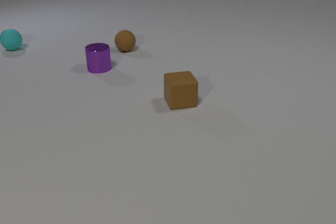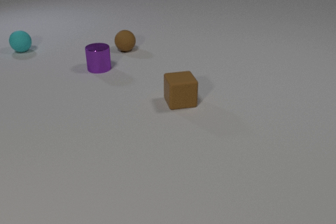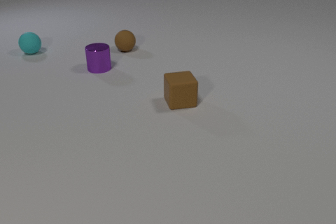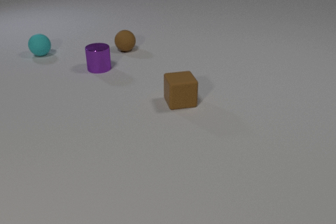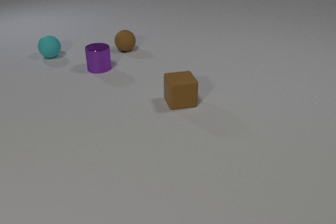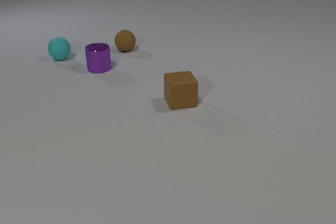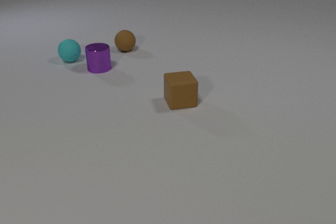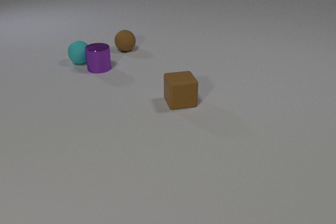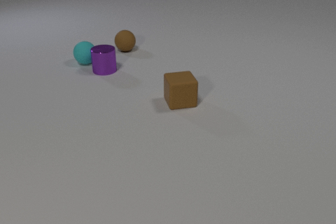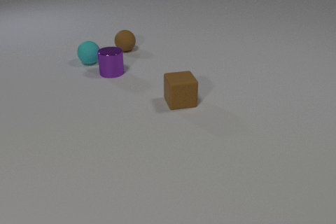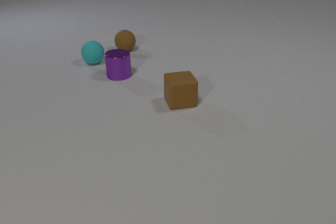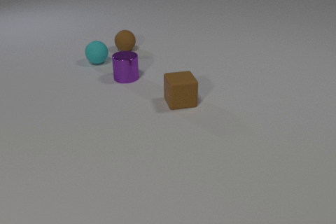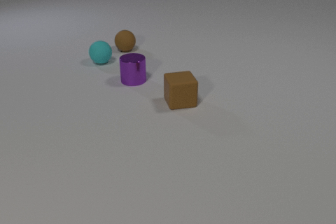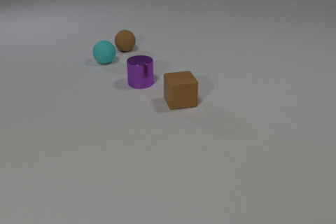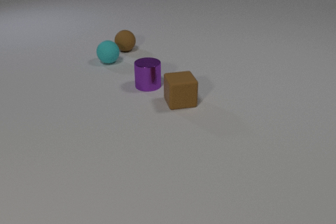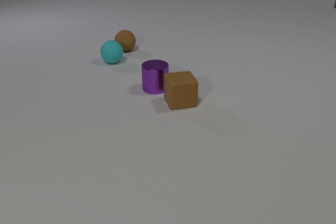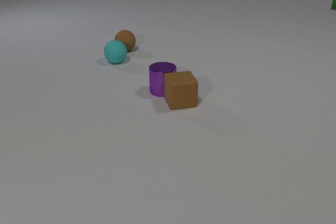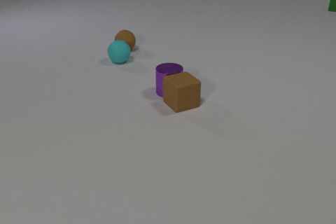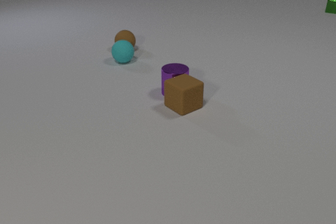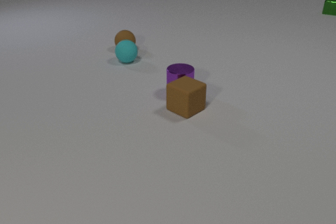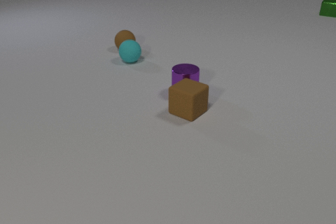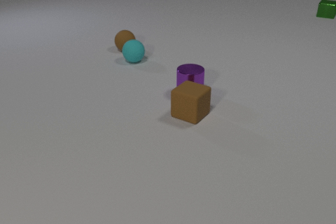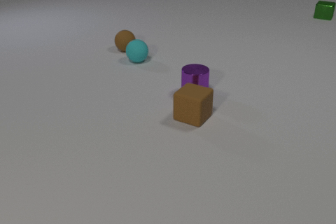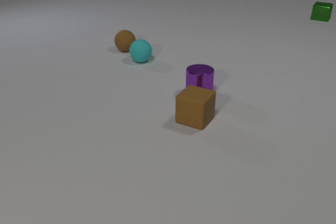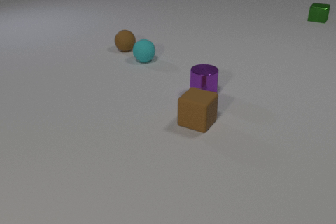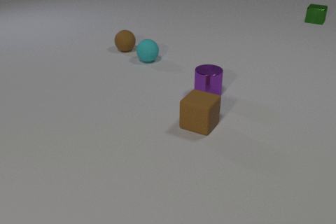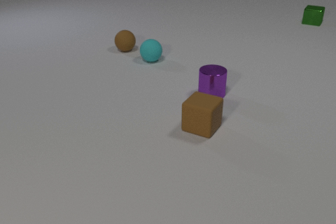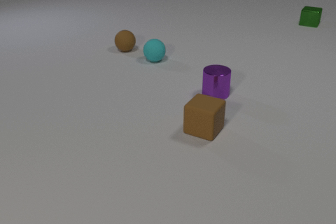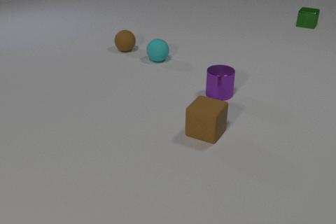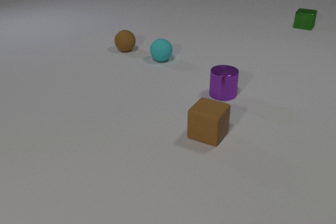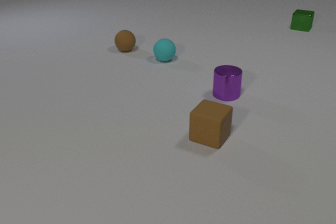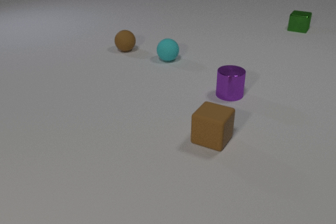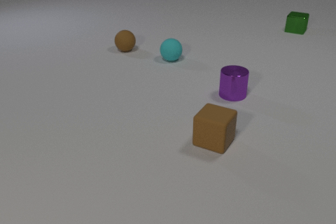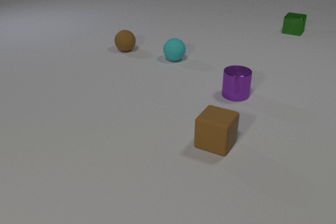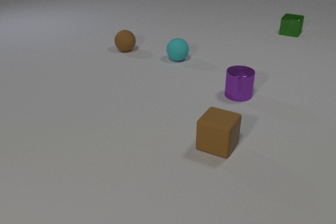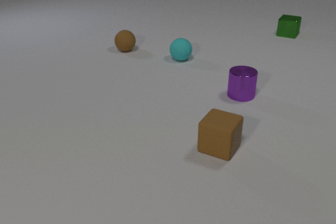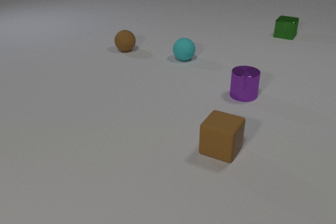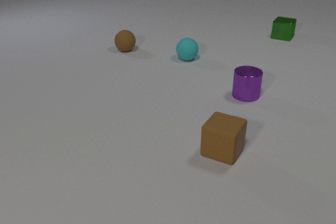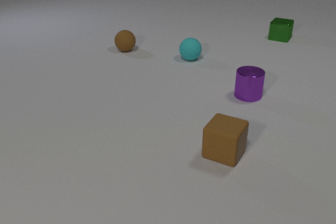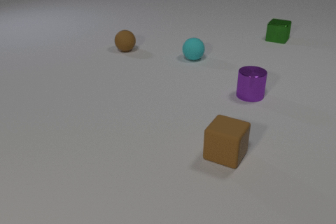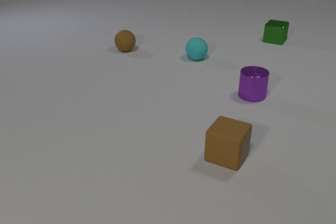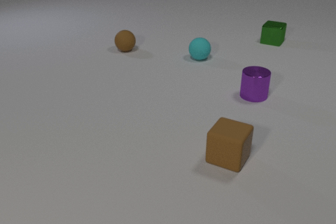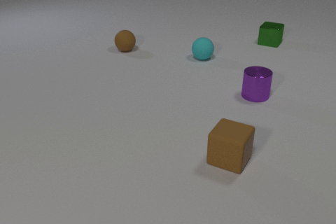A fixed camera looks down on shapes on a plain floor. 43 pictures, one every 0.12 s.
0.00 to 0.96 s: The cyan rubber sphere rolls to the right and toward the camera. The purple metal cylinder slides toward the camera and to the right. The cyan rubber sphere and the purple metal cylinder collide.
0.96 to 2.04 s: The cyan rubber sphere rolls to the right. The purple metal cylinder slides to the right and toward the camera. The green metal cube comes in at the right edge, slides toward the camera. The purple metal cylinder and the brown rubber cube collide.
2.04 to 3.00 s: The cyan rubber sphere rolls to the right. The purple metal cylinder slides to the right. The brown rubber cube slides toward the camera and to the right, spins so that its near face slides to the right, counterclockwise seen from above. The green metal cube slides toward the camera and to the left.
3.00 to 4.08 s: The cyan rubber sphere rolls to the right. The purple metal cylinder slides to the right. The brown rubber cube slides toward the camera and to the right. The green metal cube slides toward the camera and to the left.
4.08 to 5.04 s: The cyan rubber sphere rolls to the right. The purple metal cylinder slides to the right. The brown rubber cube slides toward the camera and to the right. The green metal cube slides toward the camera and to the left.
What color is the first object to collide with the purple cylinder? cyan.
How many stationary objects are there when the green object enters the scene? 2.
Are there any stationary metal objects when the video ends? no.
